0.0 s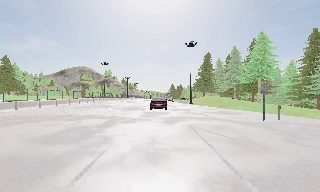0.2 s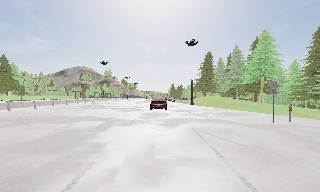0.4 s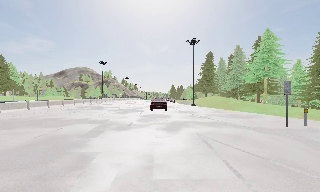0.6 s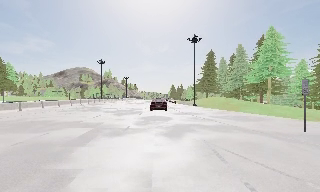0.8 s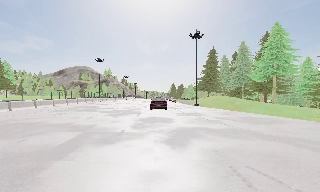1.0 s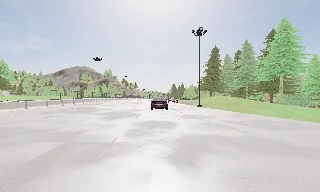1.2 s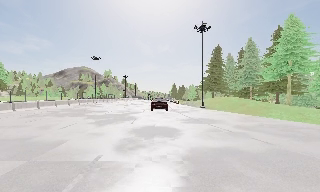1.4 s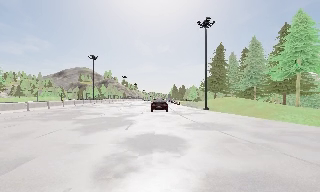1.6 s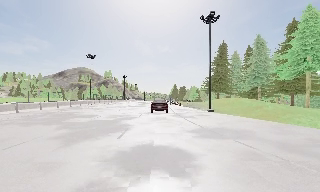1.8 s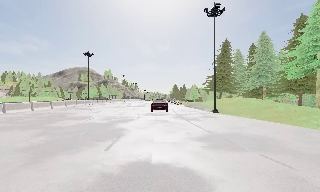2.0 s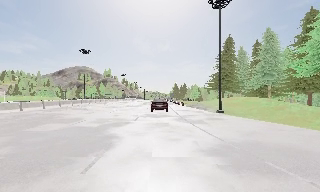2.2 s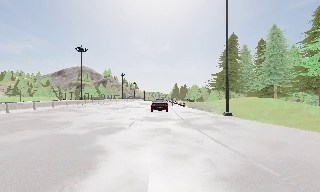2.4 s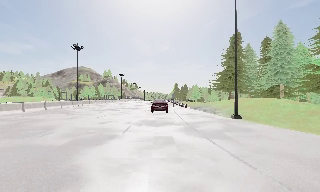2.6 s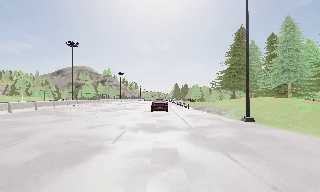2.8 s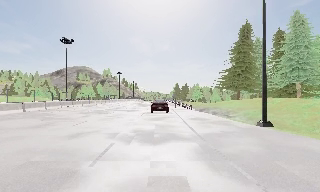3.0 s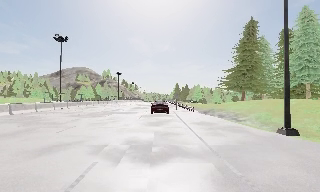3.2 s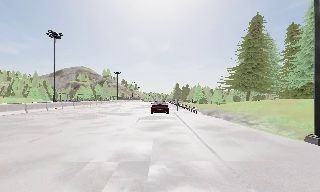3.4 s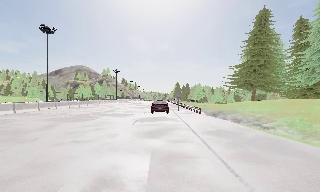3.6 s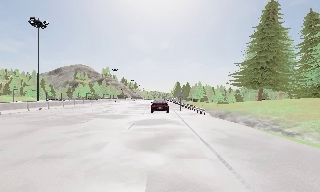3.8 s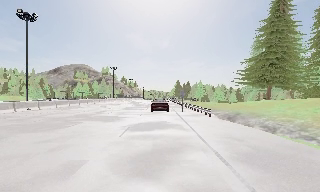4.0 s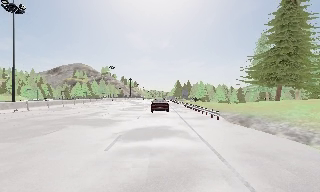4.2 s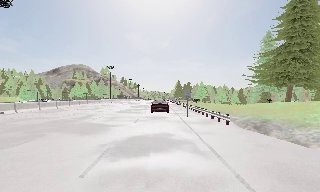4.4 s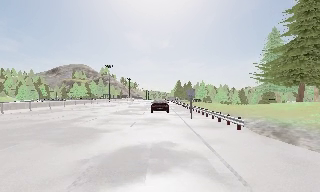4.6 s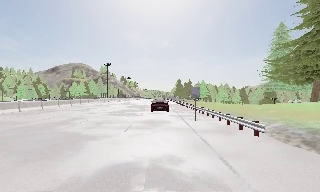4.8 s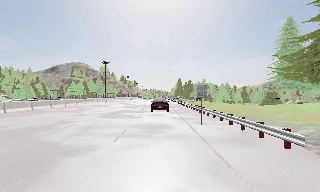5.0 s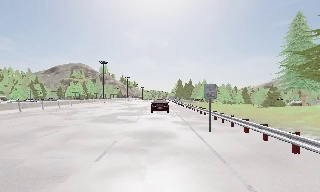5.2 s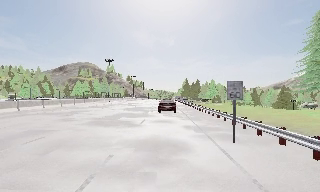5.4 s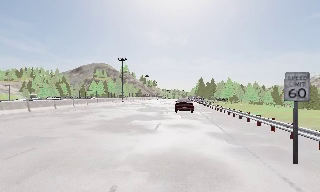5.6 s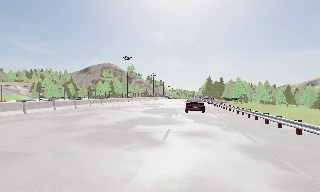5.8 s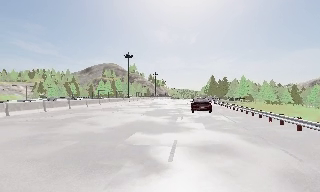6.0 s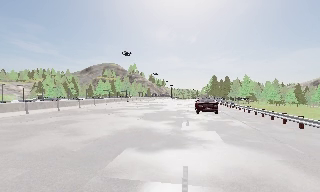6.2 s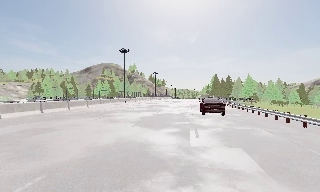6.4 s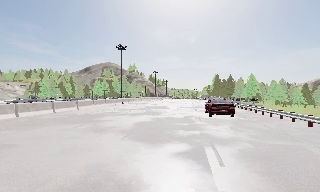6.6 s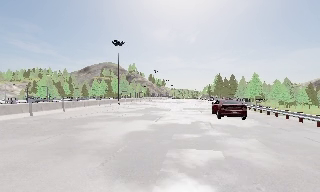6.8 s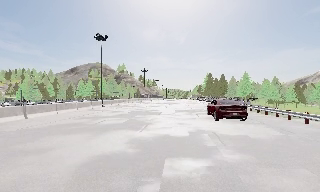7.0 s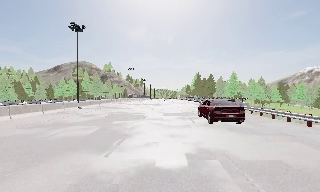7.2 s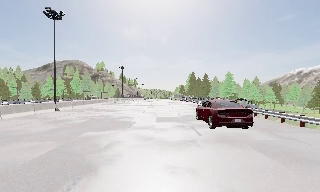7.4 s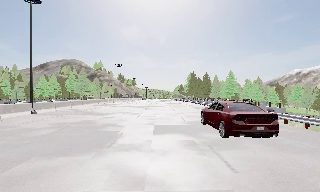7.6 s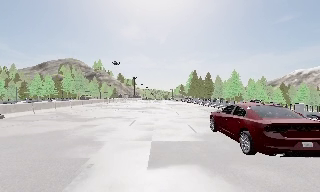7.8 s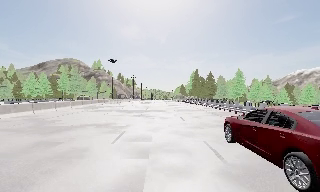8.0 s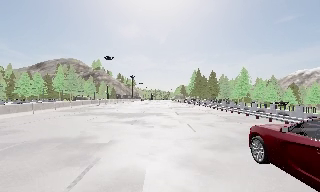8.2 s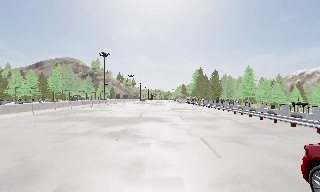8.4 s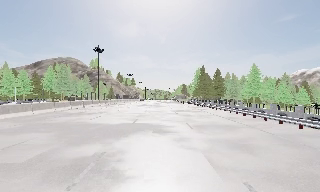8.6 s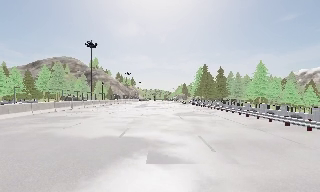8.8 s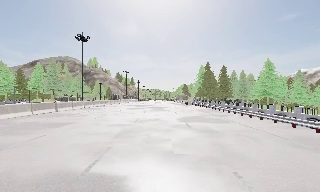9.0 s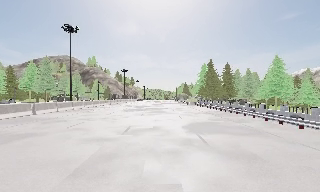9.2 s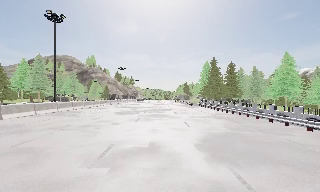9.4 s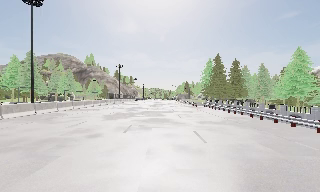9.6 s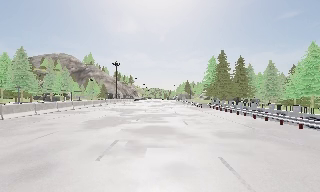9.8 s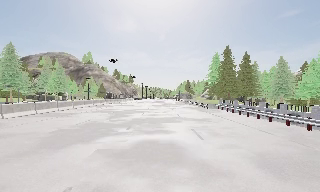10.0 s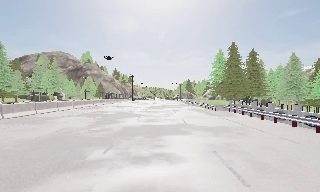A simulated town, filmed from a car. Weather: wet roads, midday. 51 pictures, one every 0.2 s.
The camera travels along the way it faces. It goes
forward.
0.0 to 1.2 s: The camera travels forward, about 8 m, so what stands in front looms larger. It gains speed.
1.2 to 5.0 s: The camera travels forward, about 30 m, so what stands in front looms larger.
5.0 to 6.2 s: The camera swings to its left by about 10 degrees, and the scene slides to the right. It travels forward, about 12 m, so what stands in front looms larger.
6.2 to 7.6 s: The camera swings to its right by about 10 degrees, and the scene slides to the left. It travels forward, about 20 m, so what stands in front looms larger.
7.6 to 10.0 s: The camera travels forward, about 40 m, so what stands in front looms larger.
The film runs forward here.
